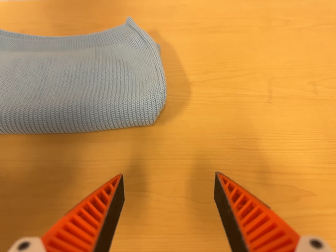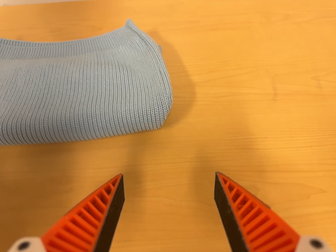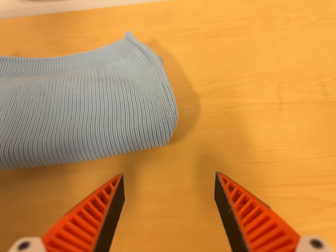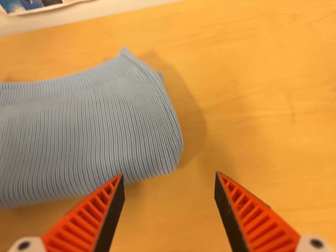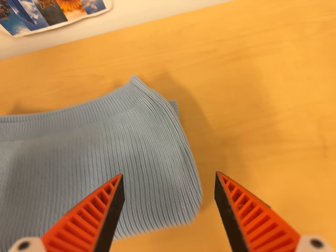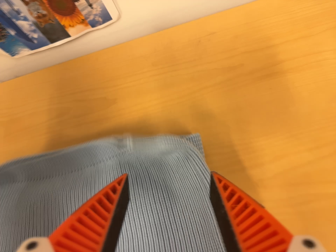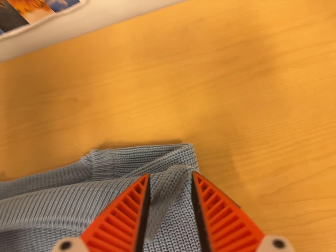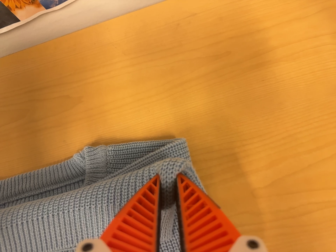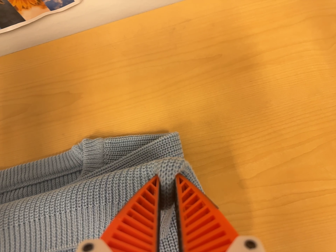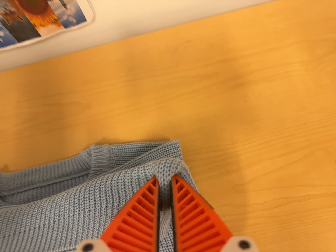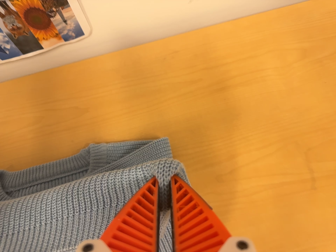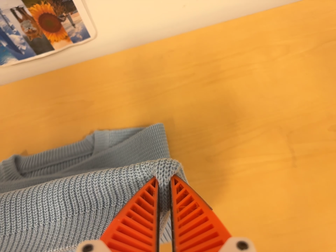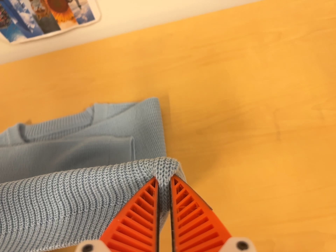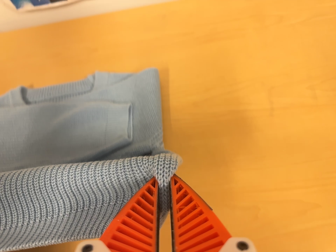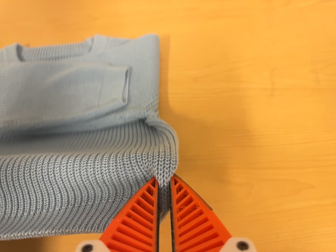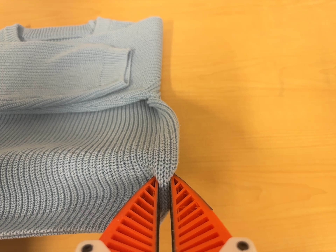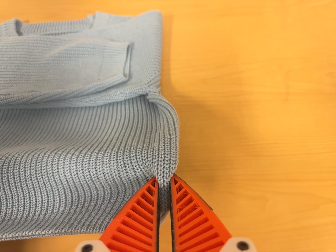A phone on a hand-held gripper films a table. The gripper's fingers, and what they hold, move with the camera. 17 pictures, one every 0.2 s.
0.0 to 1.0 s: The camera travels toward the top of its view and forward, about 26 cm. Its aim tips toward the bottom of its view by about 10 degrees. It rolls about its line of sight by about 15 degrees, and the scene rotates counterclockwise.
1.0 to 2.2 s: The camera travels backward and toward the bottom of its view, about 9 cm, so what stands in front gets smaller.
2.2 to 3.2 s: The camera travels toward the bottom of its view, about 12 cm, so close, fixed things drift upward. It rolls about its line of sight by about 10 degrees, and the scene rotates clockwise.
The film runs backward here.
